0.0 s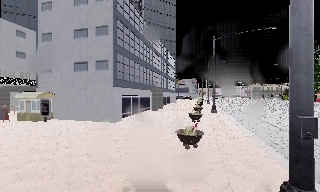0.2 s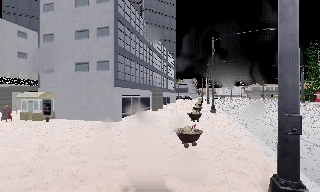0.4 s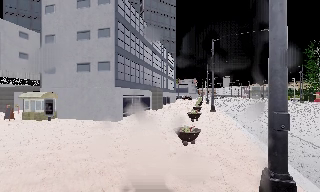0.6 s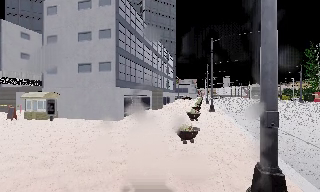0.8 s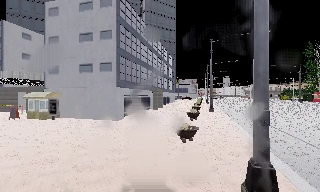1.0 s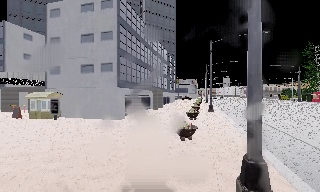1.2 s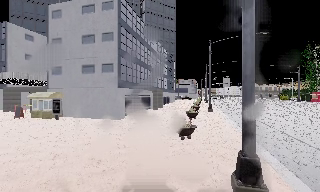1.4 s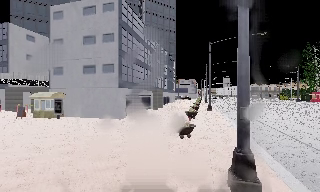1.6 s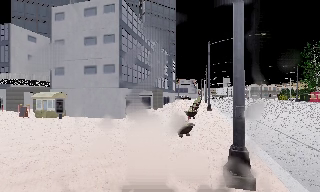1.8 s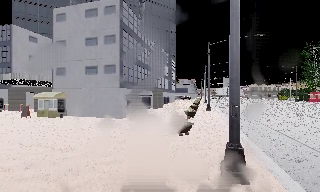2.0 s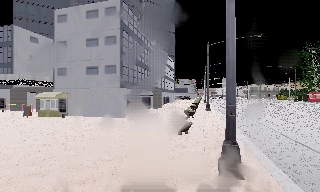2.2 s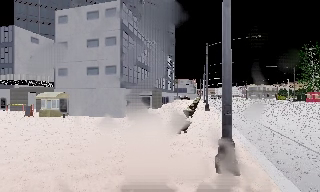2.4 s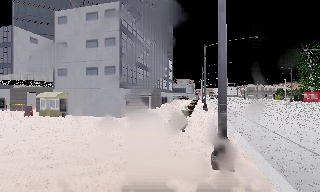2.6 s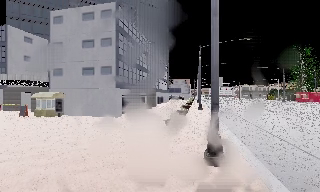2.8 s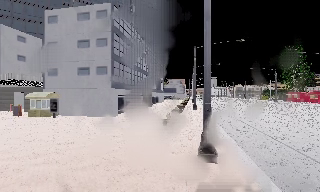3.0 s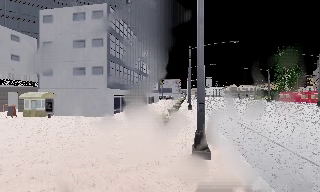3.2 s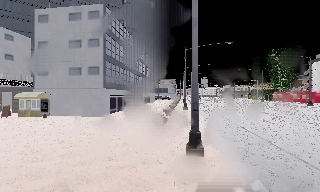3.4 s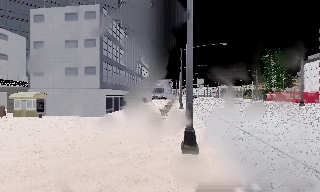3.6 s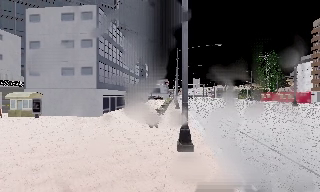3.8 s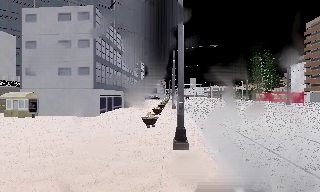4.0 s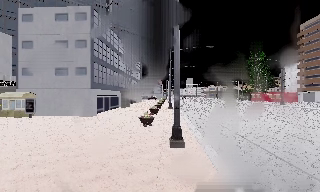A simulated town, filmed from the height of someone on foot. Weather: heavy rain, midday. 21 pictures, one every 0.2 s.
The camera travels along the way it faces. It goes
backward.
0.0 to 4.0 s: The camera pans to its right, which is clockwise from overhead, by about 10 degrees. It travels backward, about 5 m, so what stands in front gets smaller.
The film runs backward here.
